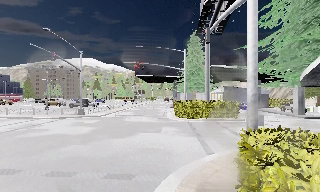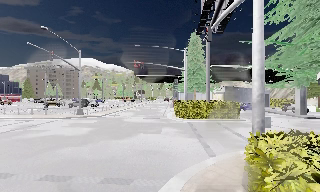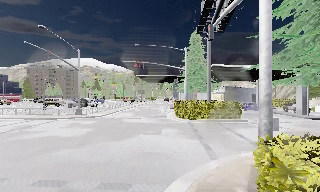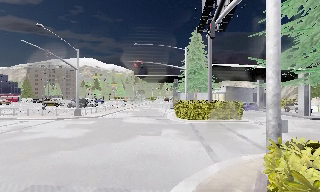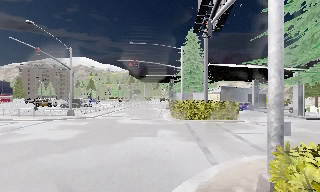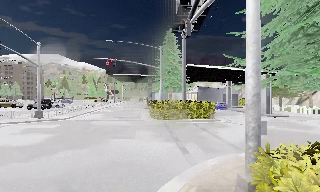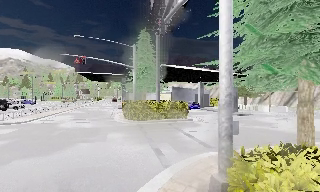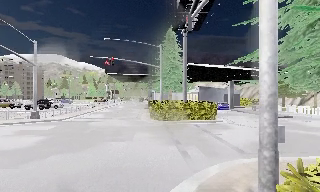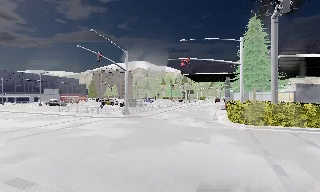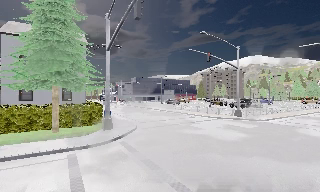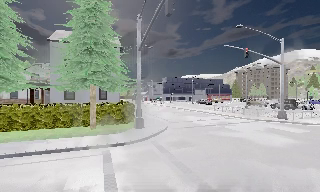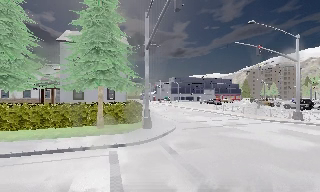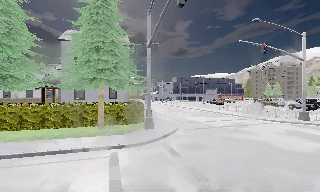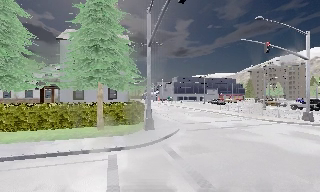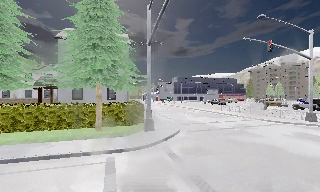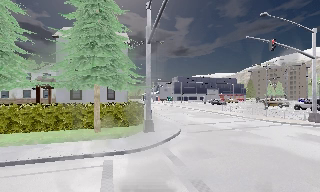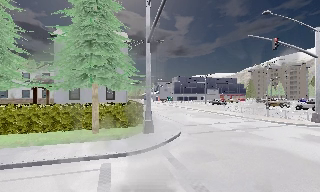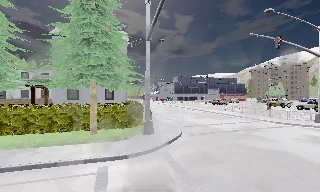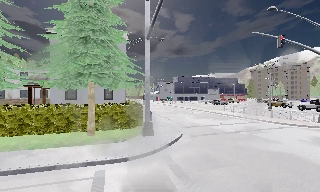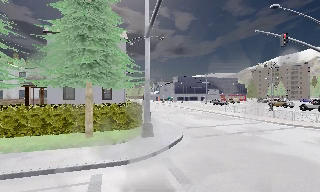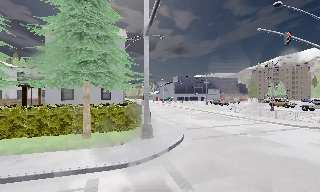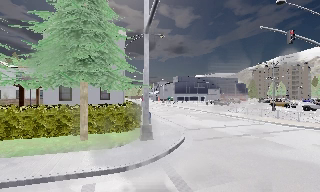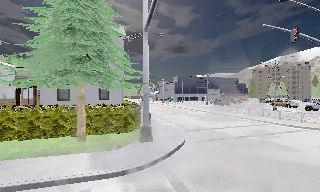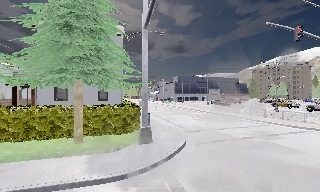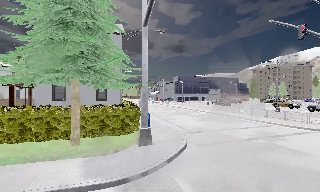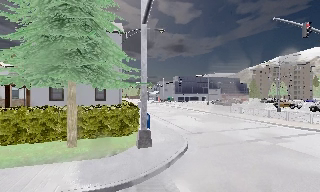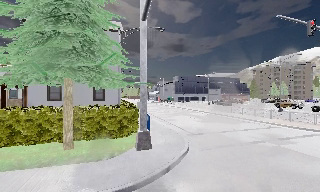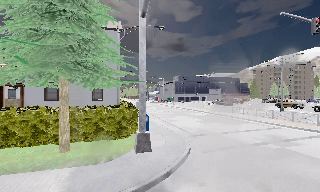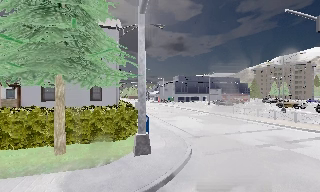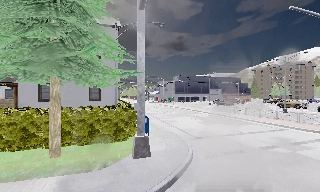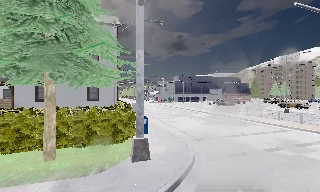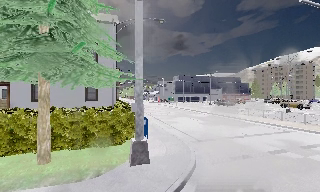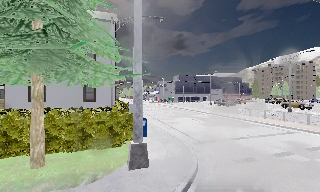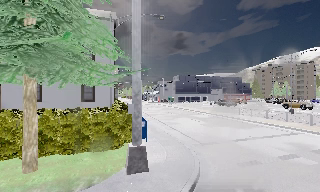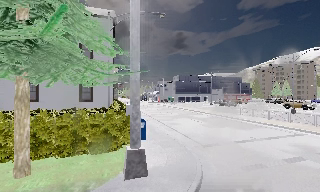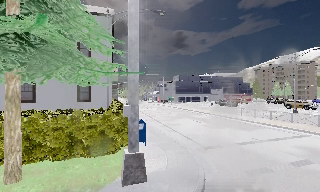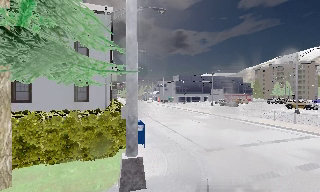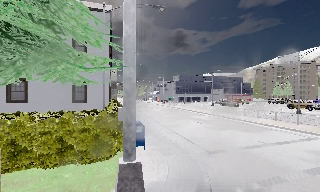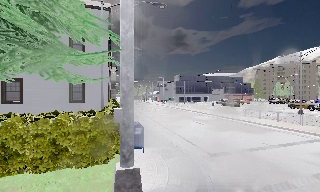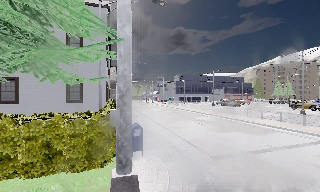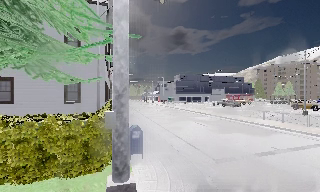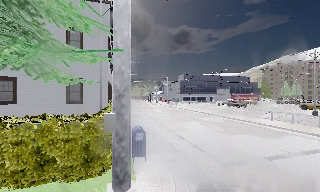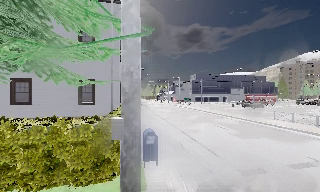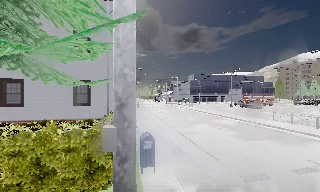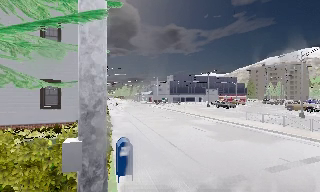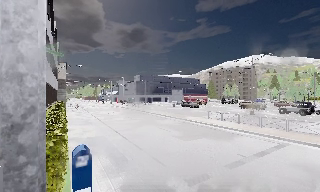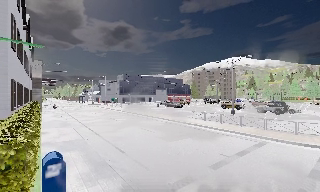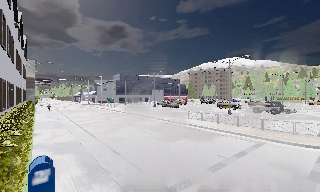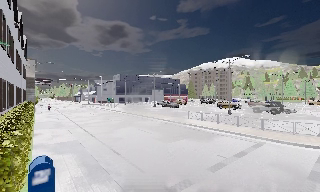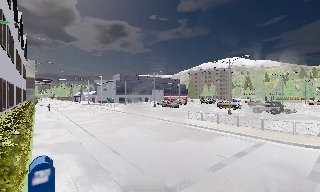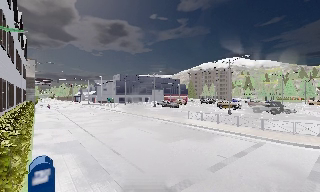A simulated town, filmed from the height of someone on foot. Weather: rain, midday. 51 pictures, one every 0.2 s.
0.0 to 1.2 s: The camera swings to its right by about 20 degrees, and the scene slides to the left. It travels forward, about 1.5 m, so what stands in front looms larger.
1.2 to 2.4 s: The camera pans to its left, which is counterclockwise from overhead, by about 85 degrees. It travels forward, about 1.5 m.
2.4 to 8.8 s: The camera travels forward, about 9 m, so what stands in front looms larger.
8.8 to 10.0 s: The camera pans to its right, which is clockwise from overhead, by about 20 degrees. It travels forward, about 1 m, so what stands in front looms larger. It loses speed.
The film runs forward here.
